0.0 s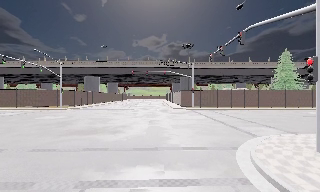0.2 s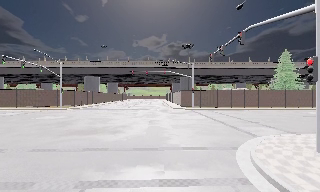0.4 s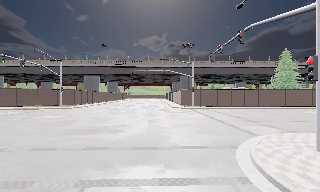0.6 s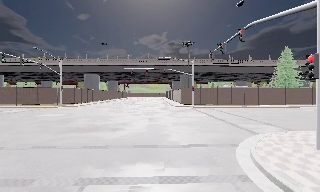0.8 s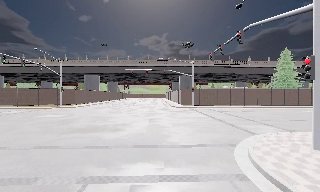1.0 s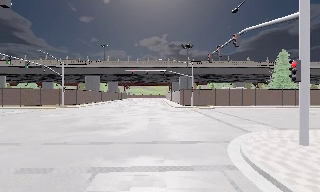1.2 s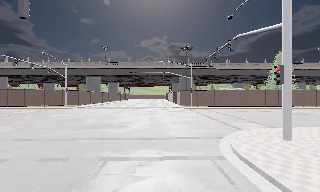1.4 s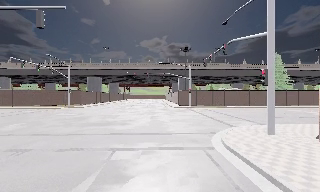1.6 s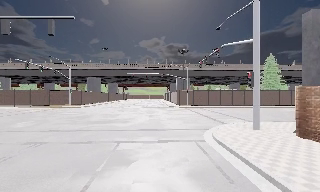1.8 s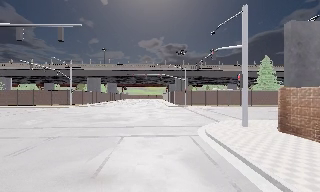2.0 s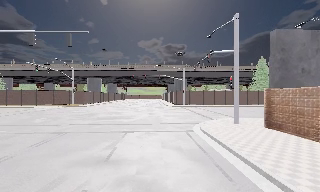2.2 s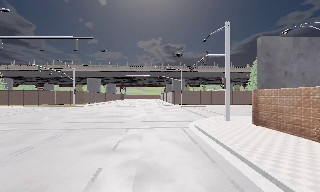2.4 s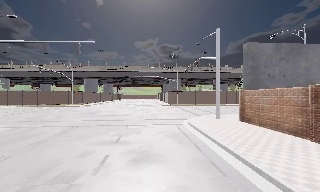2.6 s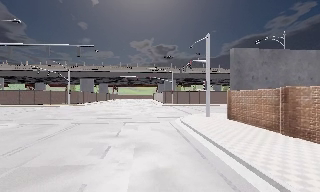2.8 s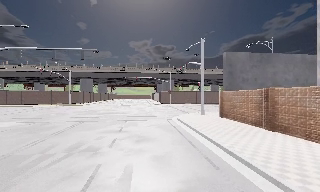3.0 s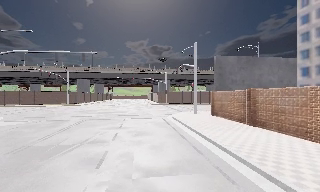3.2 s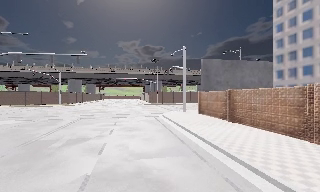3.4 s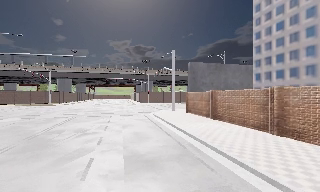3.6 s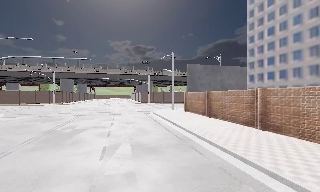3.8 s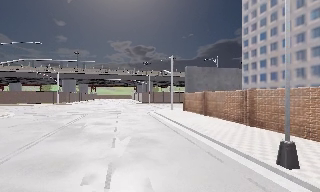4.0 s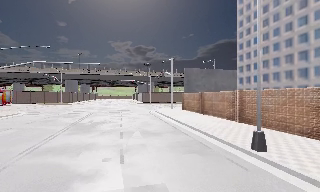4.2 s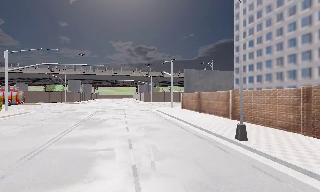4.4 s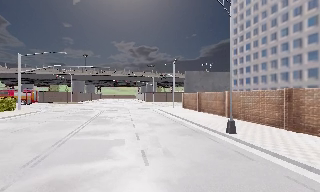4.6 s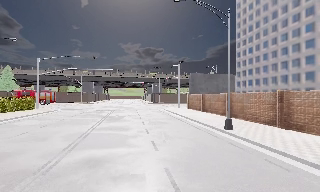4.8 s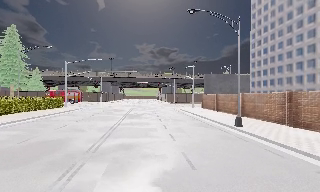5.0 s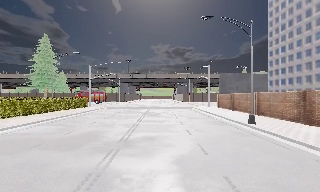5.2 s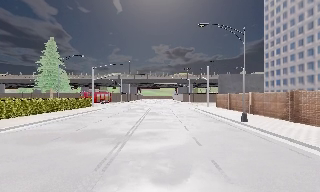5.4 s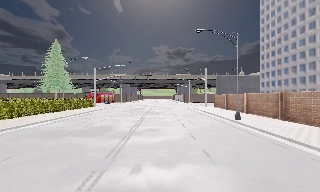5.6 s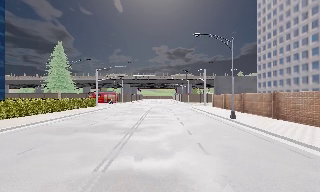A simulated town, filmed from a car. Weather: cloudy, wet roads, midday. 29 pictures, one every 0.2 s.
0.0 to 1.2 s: The camera travels backward, about 1.5 m, so what stands in front gets smaller. It gains speed.
1.2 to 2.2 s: The camera travels backward, about 5 m, so what stands in front gets smaller.
2.2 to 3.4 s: The scene slides to the left, as the camera pans about 10 degrees to its right. It travels backward, about 7 m, so what stands in front gets smaller.
3.4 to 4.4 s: The camera travels backward, about 7 m, so what stands in front gets smaller.
4.4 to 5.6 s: The scene slides to the right, as the camera pans about 15 degrees to its left. It travels backward, about 7 m, so what stands in front gets smaller.
The film runs backward here.
